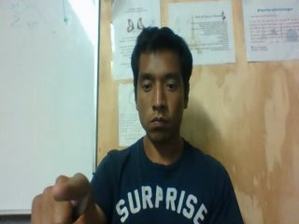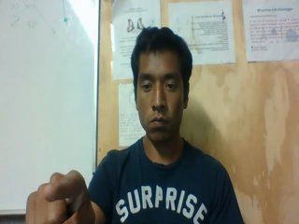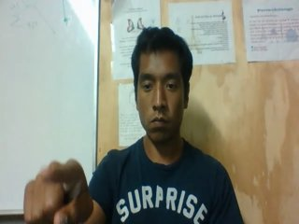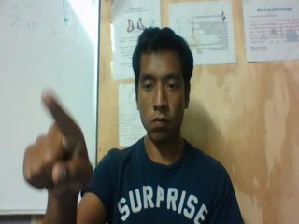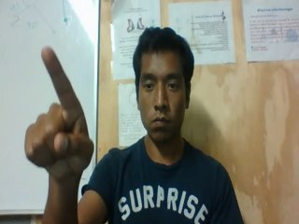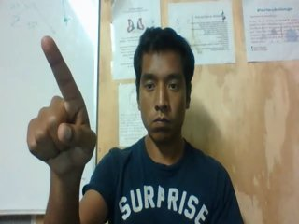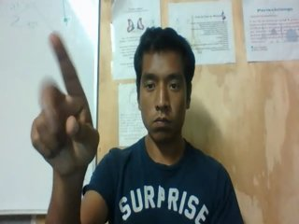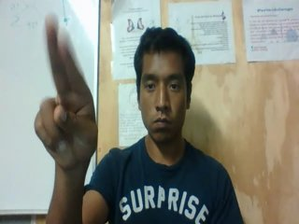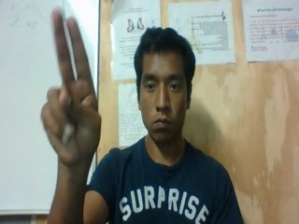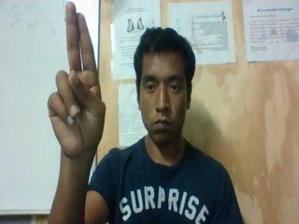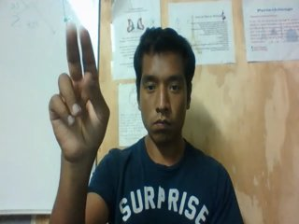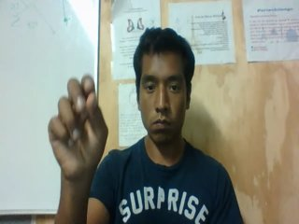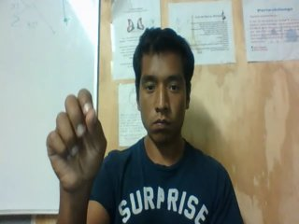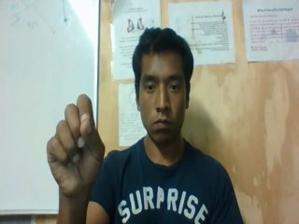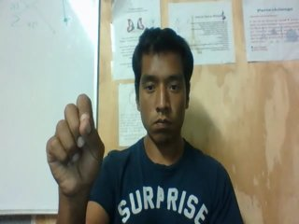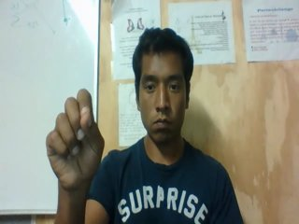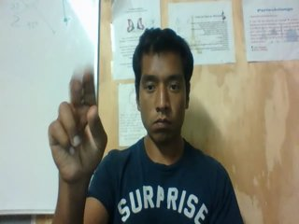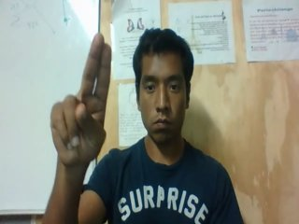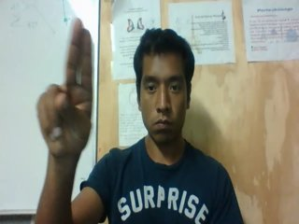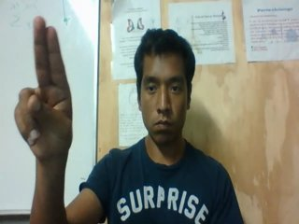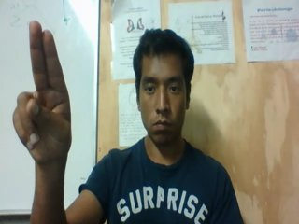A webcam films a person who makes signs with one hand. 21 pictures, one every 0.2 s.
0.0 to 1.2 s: Pointing with one finger.
1.3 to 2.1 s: Click with two fingers.
2.2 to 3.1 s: Non-gesture.
3.2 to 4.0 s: Pointing with two fingers.
